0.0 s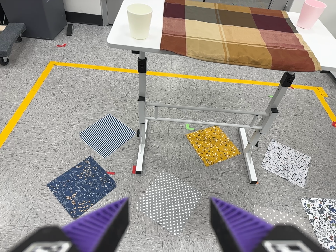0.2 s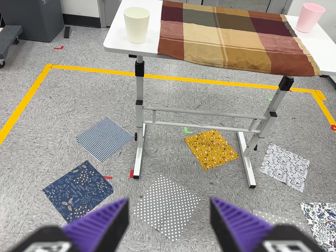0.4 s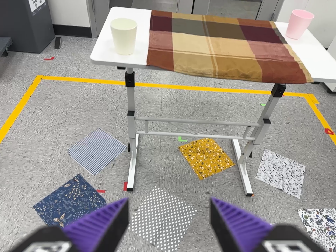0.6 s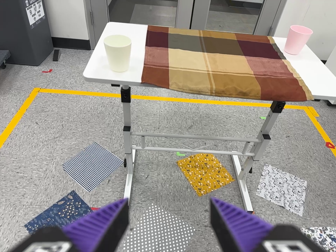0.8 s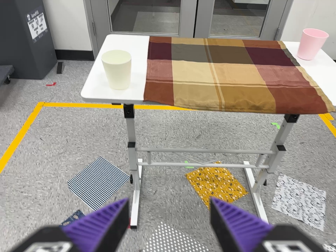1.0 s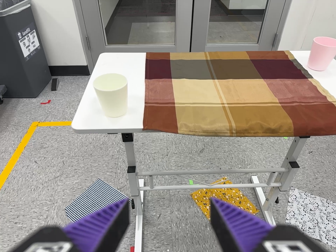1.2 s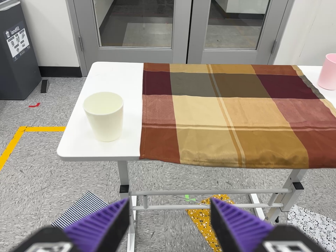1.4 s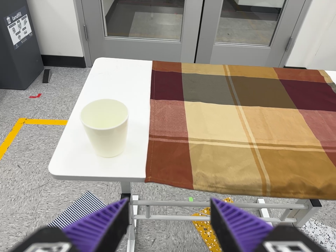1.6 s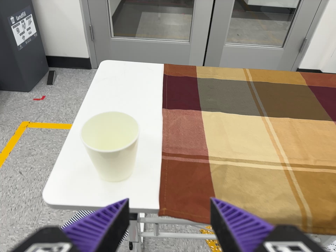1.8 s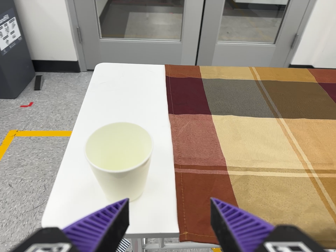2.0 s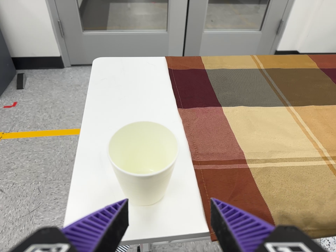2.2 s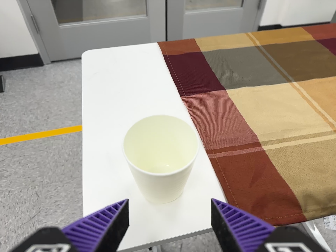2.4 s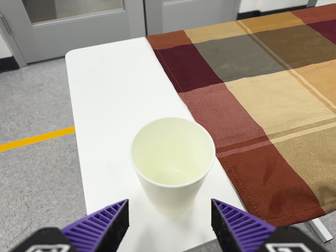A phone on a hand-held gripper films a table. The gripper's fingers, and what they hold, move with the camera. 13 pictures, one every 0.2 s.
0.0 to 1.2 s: The camera travels forward and toward the top of its view, about 34 cm, so what stands in front looms larger.
1.2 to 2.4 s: The camera travels forward, to its left and toward the top of its view, about 32 cm, so what stands in front looms larger. Its aim tips toward the bottom of its view by about 10 degrees. It rolls about its line of sight by about 15 degrees, and the scene rotates counterclockwise.
The film runs forward here.
